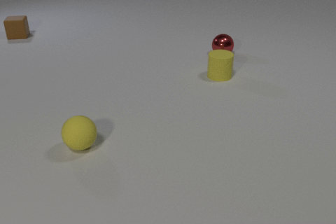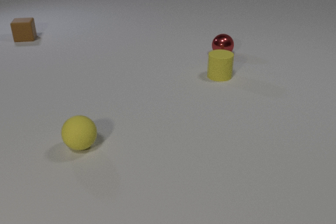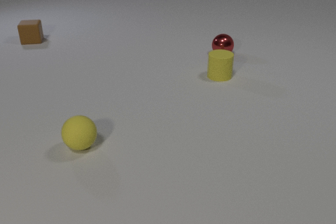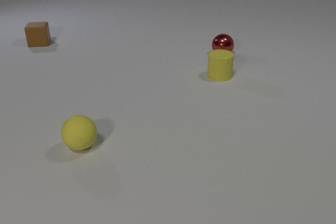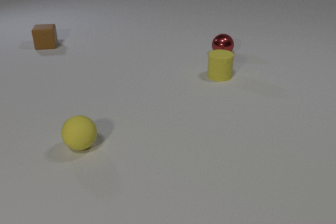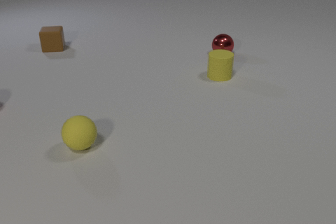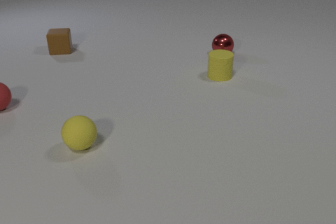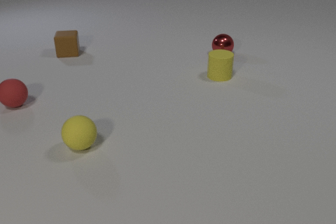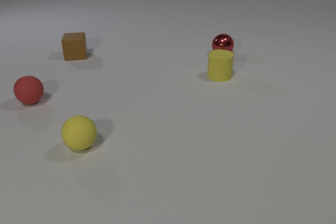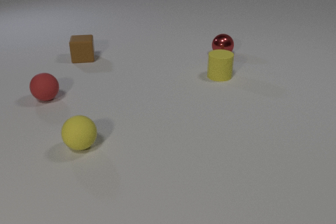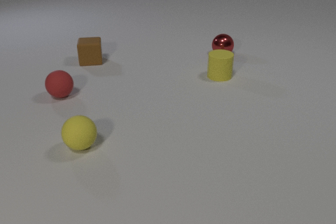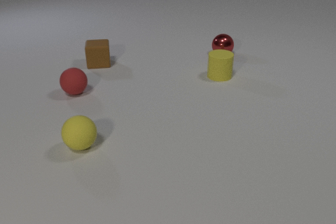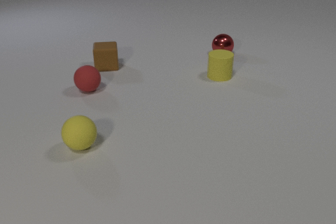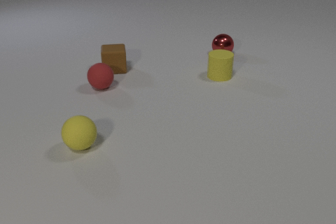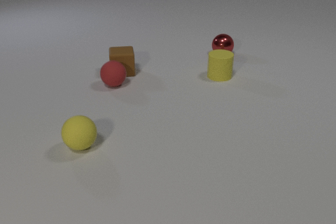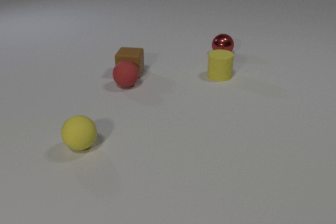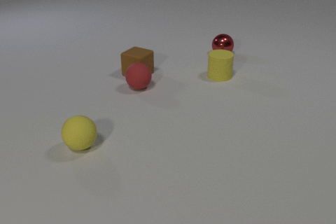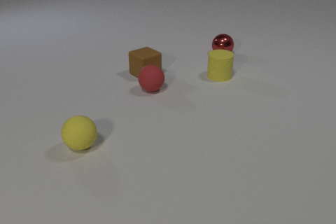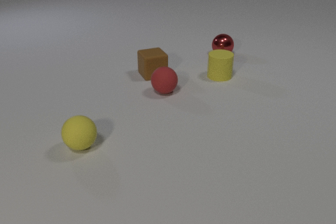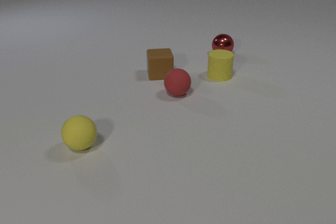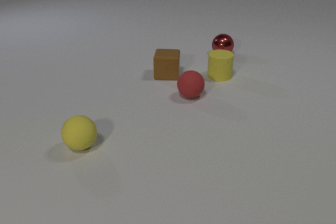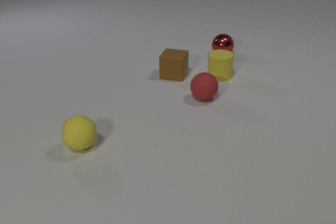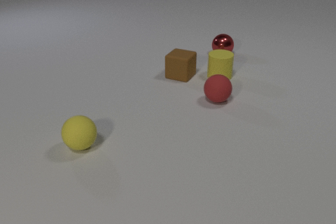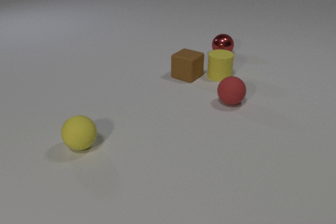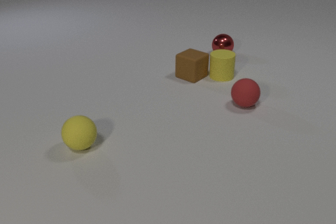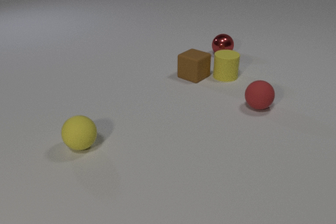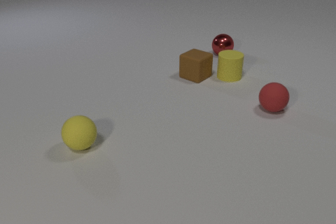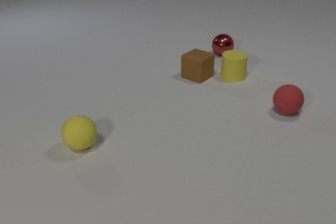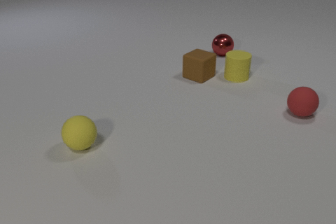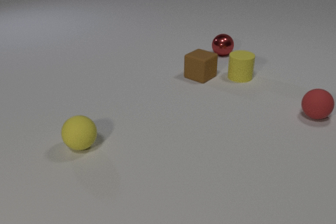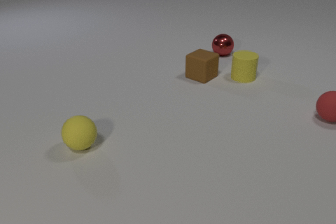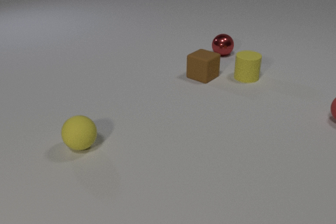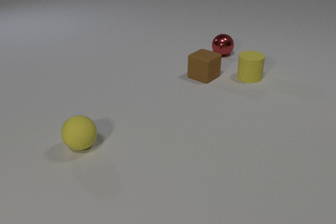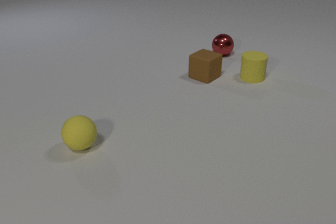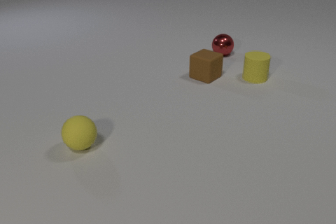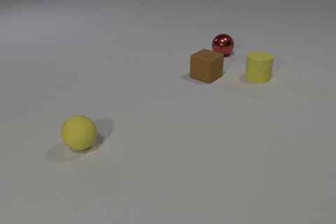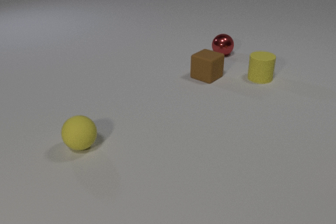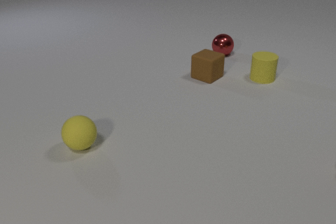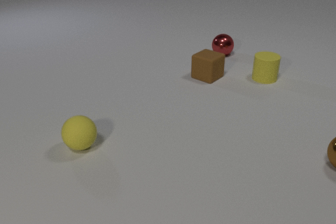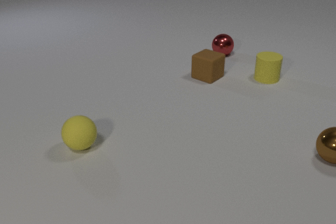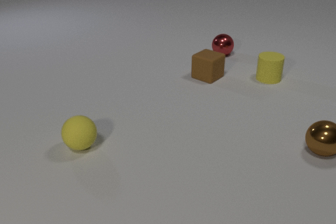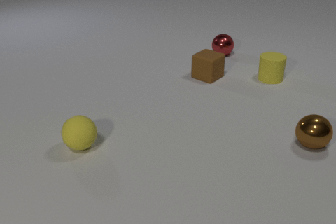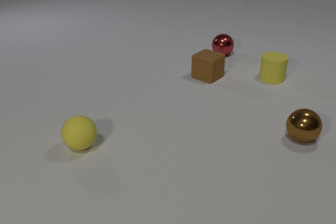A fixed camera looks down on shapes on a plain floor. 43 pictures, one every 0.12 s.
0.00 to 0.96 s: The red rubber sphere comes in at the left edge, rolls to the right. The brown rubber cube slides toward the camera and to the right.
0.96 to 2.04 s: The red rubber sphere rolls to the right. The brown rubber cube slides to the right and toward the camera, spins clockwise seen from above by about 60 degrees, its near face sliding to the left. The red rubber sphere and the brown rubber cube collide.
2.04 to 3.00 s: The red rubber sphere rolls to the right. The brown rubber cube slides to the right, spins clockwise seen from above by about 75 degrees, its near face sliding to the left. The yellow rubber cylinder slides to the right. The brown rubber cube and the yellow rubber cylinder collide.
3.00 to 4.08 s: The red rubber sphere rolls to the right, leaves at the right edge. The brown rubber cube slides to the right. The yellow rubber cylinder slides to the right.
4.08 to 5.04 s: The yellow rubber cylinder slides to the right. The brown metal sphere comes in at the right edge, rolls to the left and away from the camera.
How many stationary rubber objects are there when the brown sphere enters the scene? 1.
How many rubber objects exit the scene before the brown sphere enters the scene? 1.
What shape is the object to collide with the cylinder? cube.
